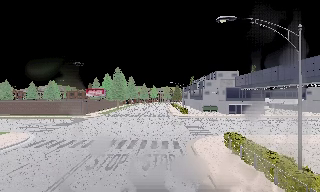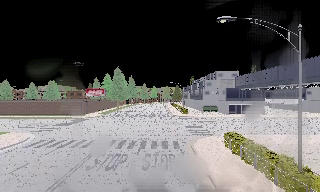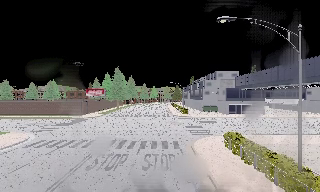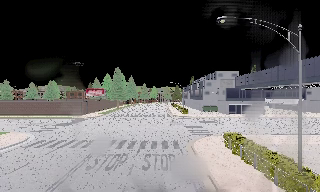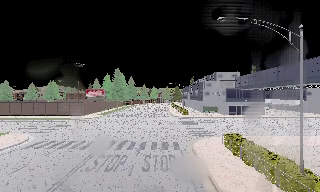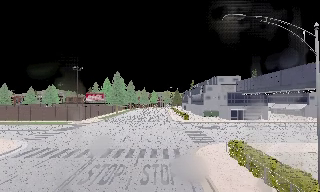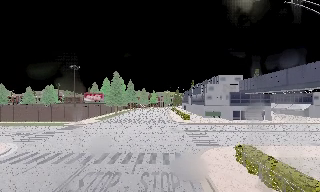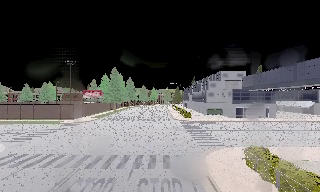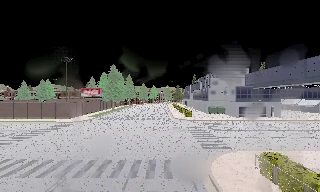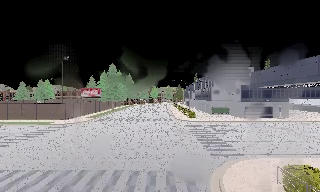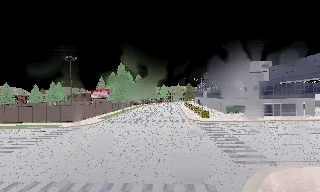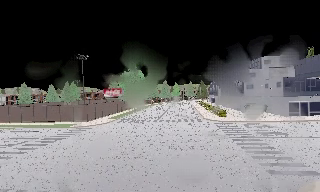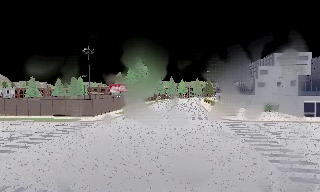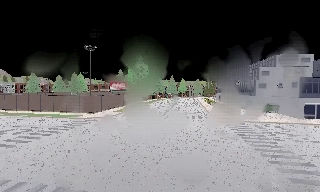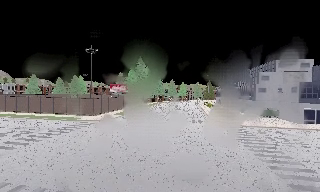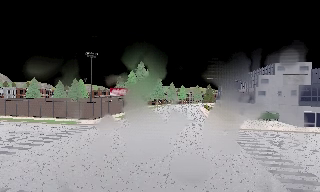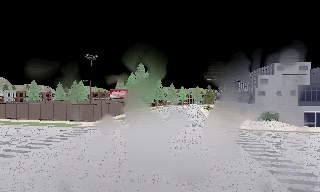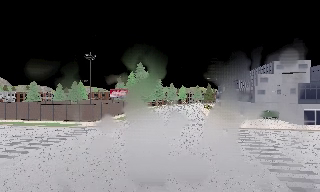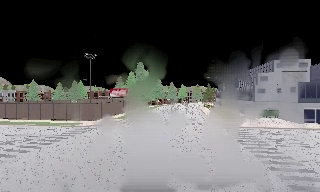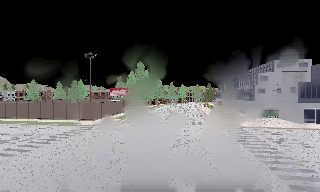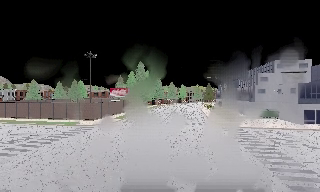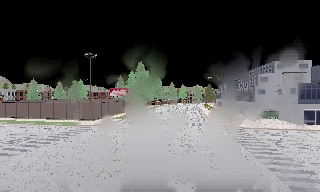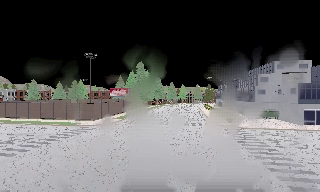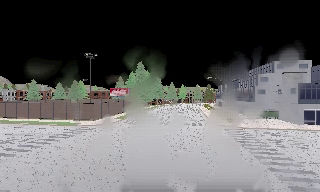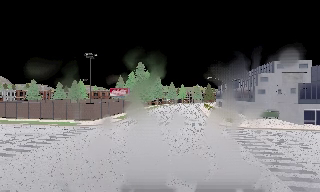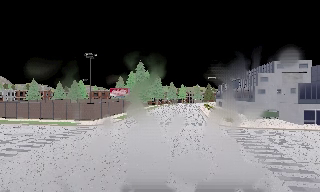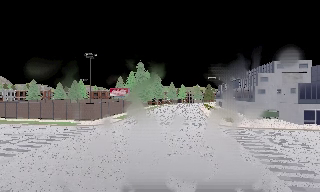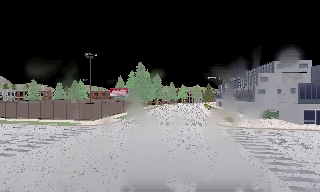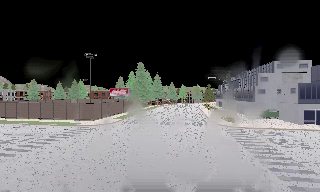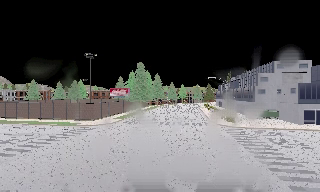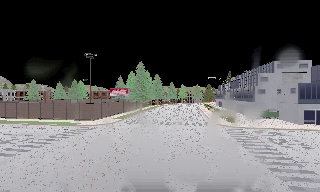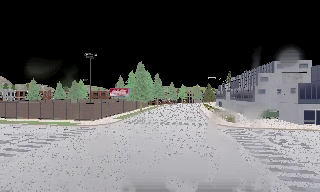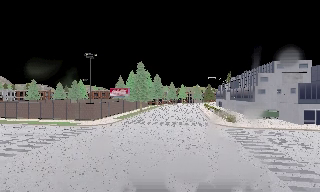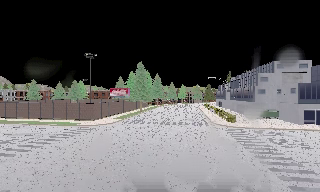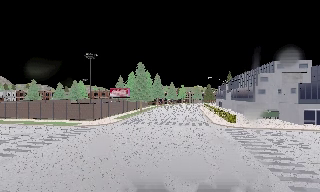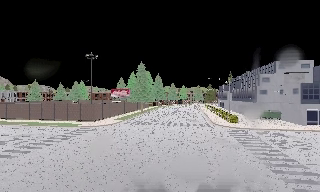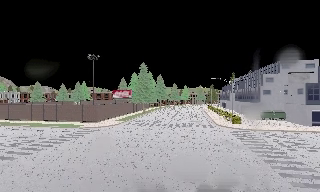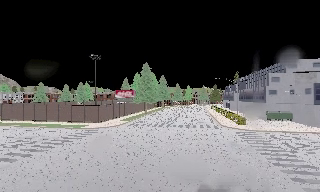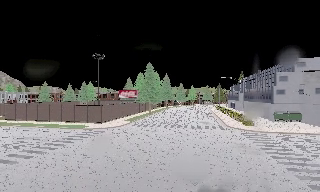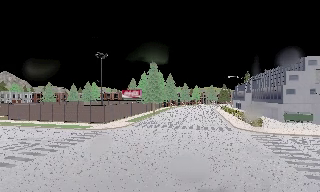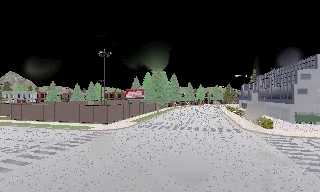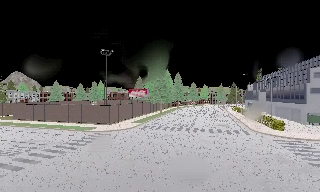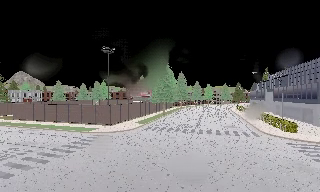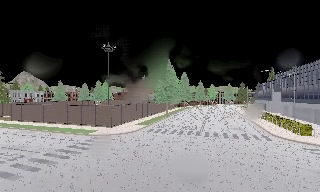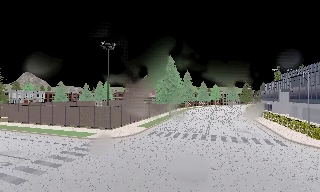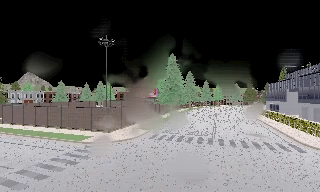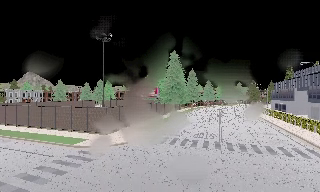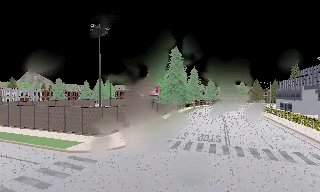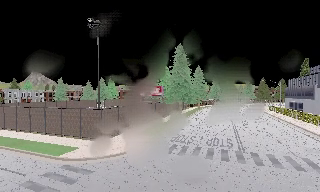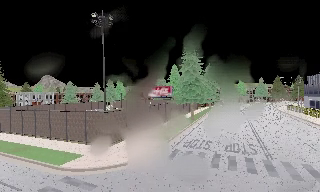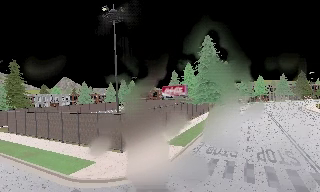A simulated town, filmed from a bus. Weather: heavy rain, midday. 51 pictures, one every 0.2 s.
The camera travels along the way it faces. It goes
forward.
0.0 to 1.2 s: The camera travels forward, about 2 m, so what stands in front looms larger. It gains speed.
1.2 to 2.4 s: The camera travels forward, about 8 m, so what stands in front looms larger.
2.4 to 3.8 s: The camera shifts only a little, or ends up much as it began.
3.8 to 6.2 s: The camera keeps its place and its aim.
6.2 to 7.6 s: The camera travels forward, about 1.5 m, so what stands in front looms larger. It gains speed.
7.6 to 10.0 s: The camera swings to its left by about 15 degrees, and the scene slides to the right. It travels forward, about 16 m, so what stands in front looms larger. It gains speed.
The film runs forward here.
